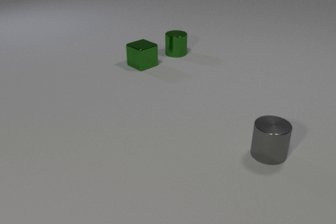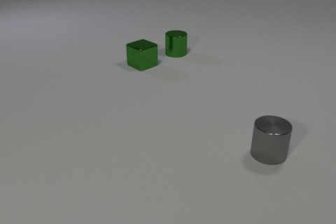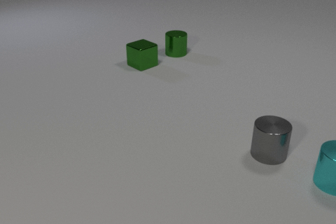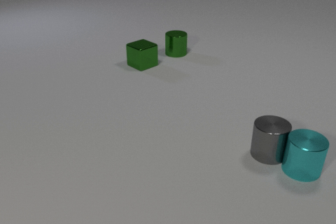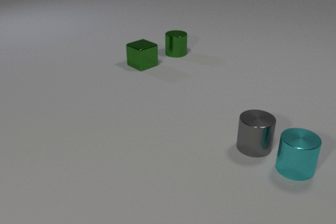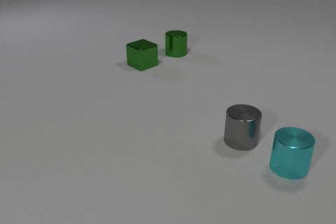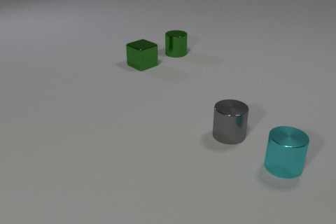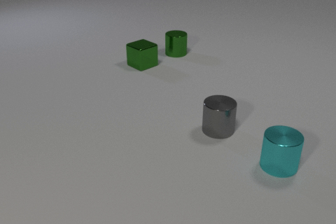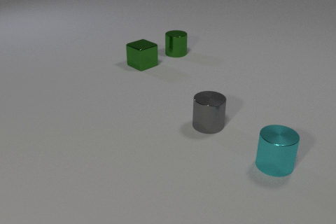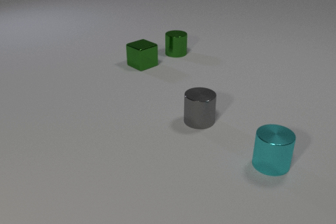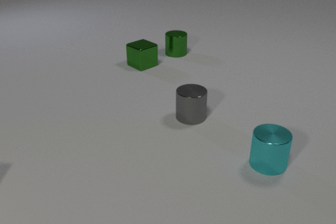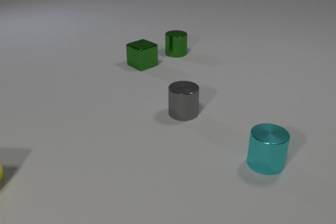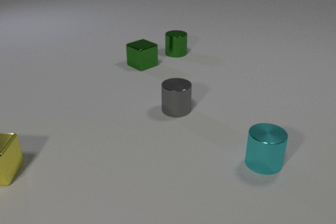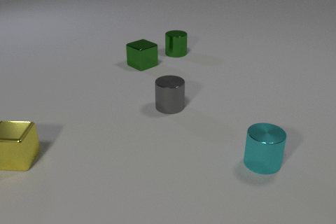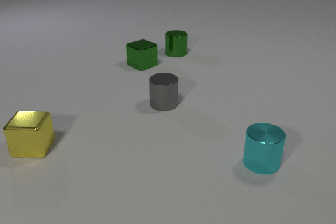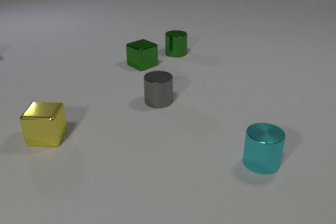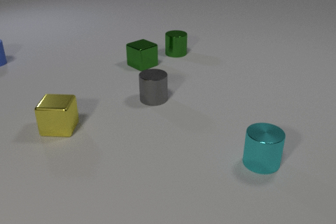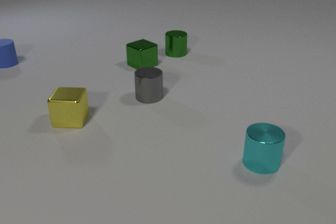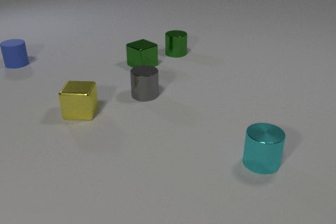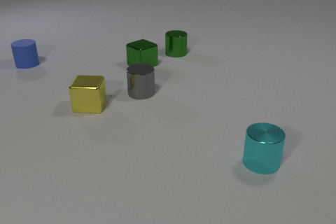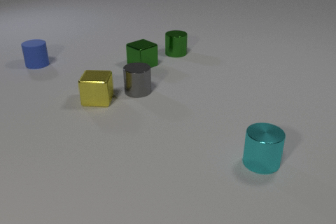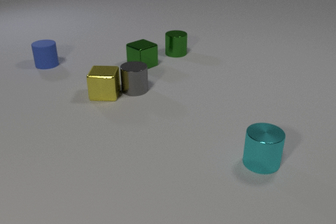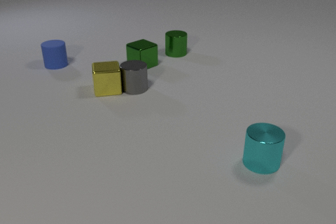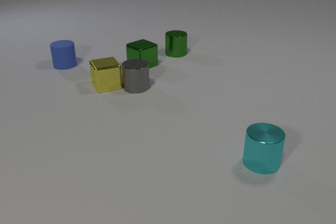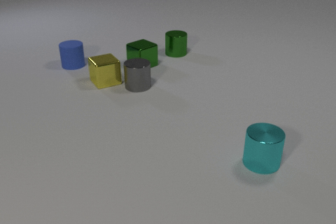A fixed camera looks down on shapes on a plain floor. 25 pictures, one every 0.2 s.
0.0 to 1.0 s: The cyan metal cylinder comes in at the right edge, slides to the left. The gray metal cylinder slides to the left and away from the camera. The cyan metal cylinder and the gray metal cylinder collide.
1.0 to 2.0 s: The cyan metal cylinder slides to the left. The gray metal cylinder slides to the left and away from the camera.
2.0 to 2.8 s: The gray metal cylinder slides to the left and away from the camera. The yellow metal cube comes in at the left edge, slides to the right and away from the camera.
2.8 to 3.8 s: The gray metal cylinder slides away from the camera and to the left. The yellow metal cube slides away from the camera and to the right. The blue rubber cylinder comes in at the left edge, slides to the right and toward the camera.
3.8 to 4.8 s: The gray metal cylinder slides away from the camera. The yellow metal cube slides away from the camera, spins counterclockwise seen from above by about 30 degrees, its near face sliding to the right. The blue rubber cylinder slides to the right. The gray metal cylinder and the yellow metal cube collide.
What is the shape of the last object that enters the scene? cylinder.
Are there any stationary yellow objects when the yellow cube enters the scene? no.
What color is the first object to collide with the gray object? cyan.
